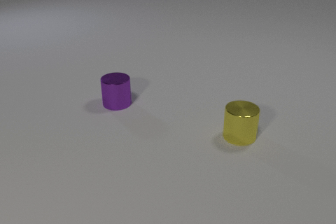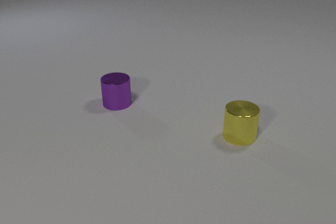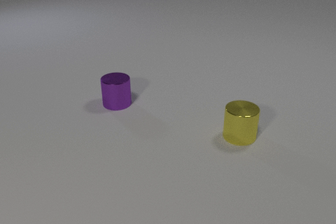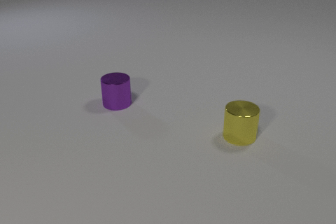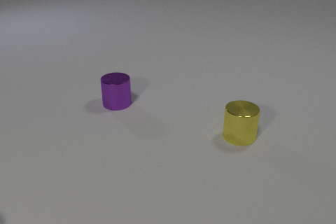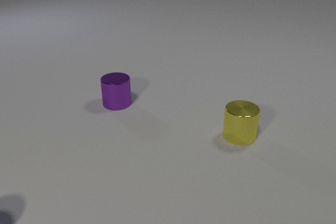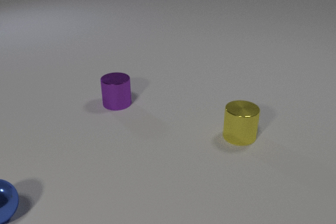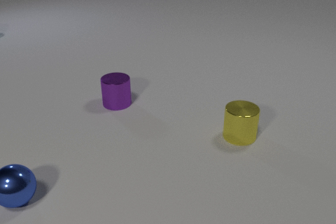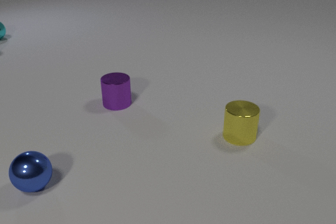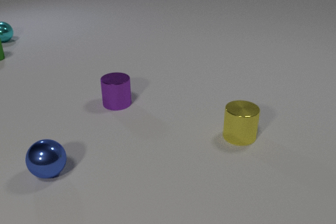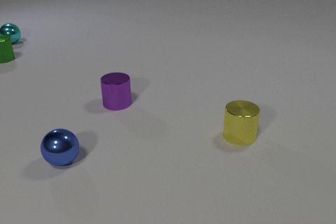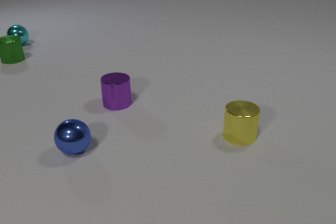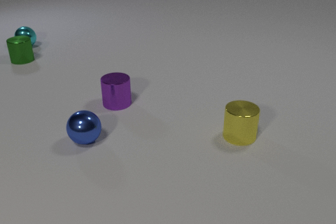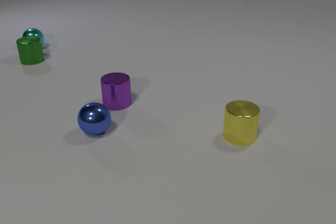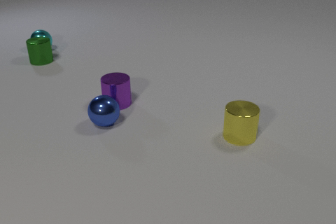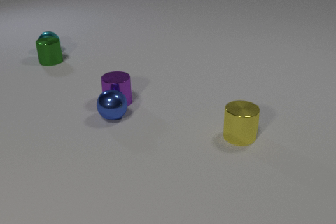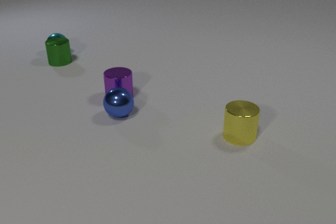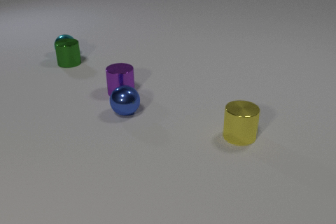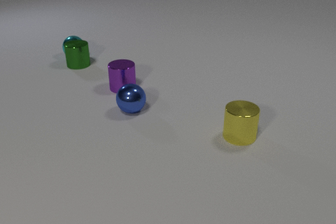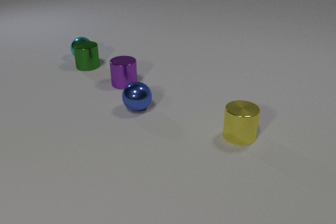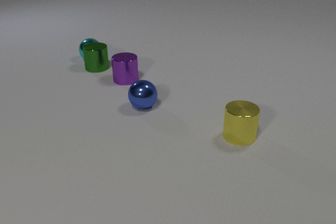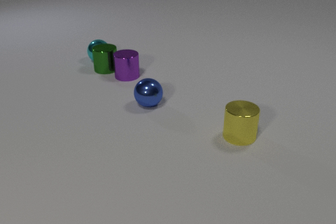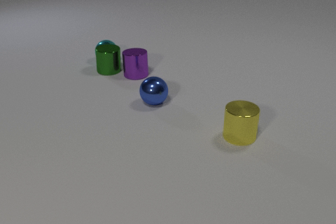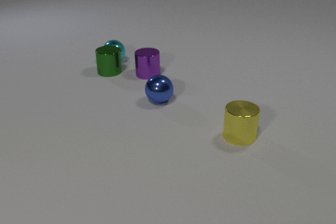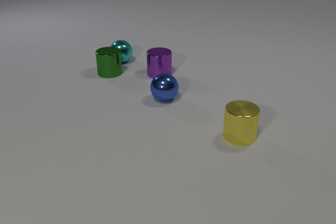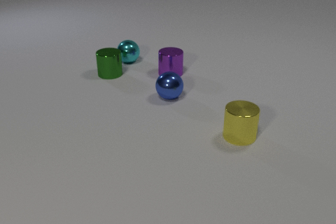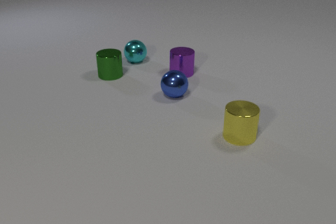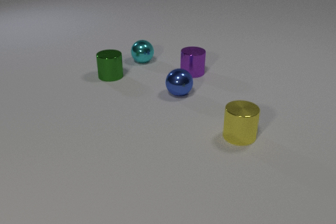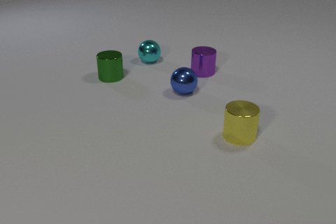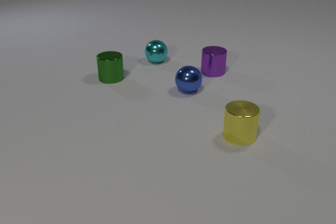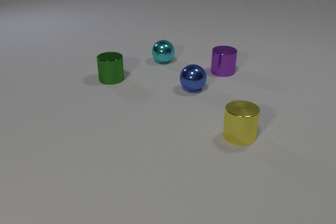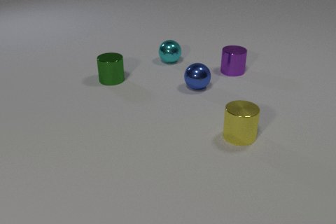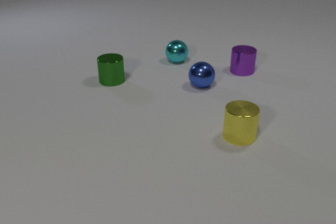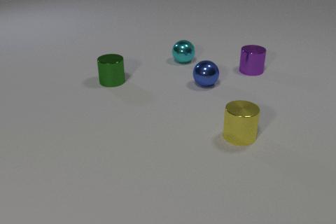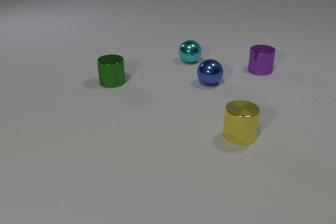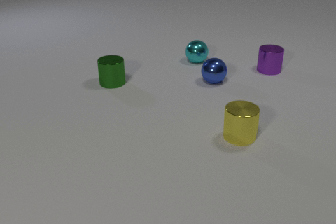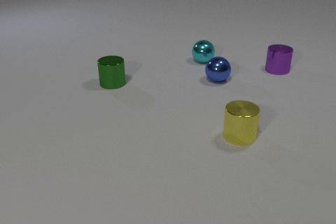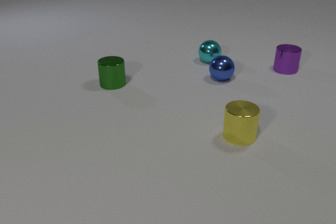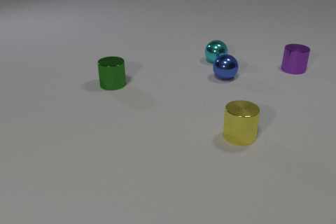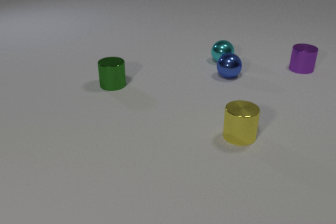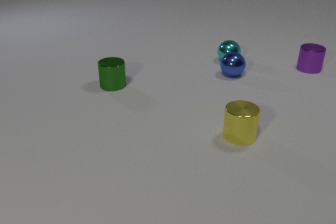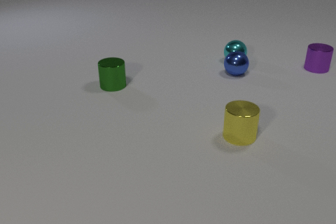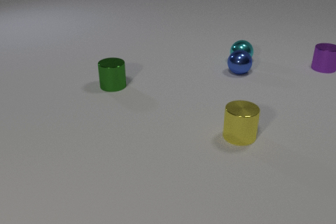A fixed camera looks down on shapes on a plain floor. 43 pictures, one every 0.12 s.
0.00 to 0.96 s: The blue metal sphere comes in at the left edge, rolls to the right and away from the camera. The cyan metal sphere comes in at the left edge, rolls toward the camera and to the right.
0.96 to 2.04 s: The blue metal sphere rolls away from the camera and to the right. The purple metal cylinder slides away from the camera. The cyan metal sphere rolls toward the camera and to the right. The green metal cylinder comes in at the left edge, slides to the right and toward the camera. The blue metal sphere and the purple metal cylinder collide. The cyan metal sphere and the green metal cylinder collide.
2.04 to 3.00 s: The blue metal sphere rolls to the right and away from the camera. The purple metal cylinder slides to the right and away from the camera. The cyan metal sphere rolls to the right and toward the camera. The green metal cylinder slides to the right and toward the camera. The purple metal cylinder and the green metal cylinder collide.
3.00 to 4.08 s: The blue metal sphere rolls to the right and away from the camera. The purple metal cylinder slides to the right. The cyan metal sphere rolls to the right. The green metal cylinder slides toward the camera.
4.08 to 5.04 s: The blue metal sphere rolls away from the camera and to the right. The purple metal cylinder slides to the right and away from the camera. The cyan metal sphere rolls to the right. The green metal cylinder slides toward the camera.
Are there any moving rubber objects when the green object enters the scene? no.
How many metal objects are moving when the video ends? 4.
How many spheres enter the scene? 2.
